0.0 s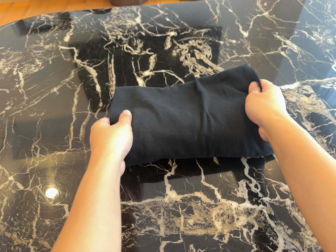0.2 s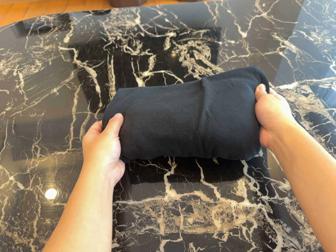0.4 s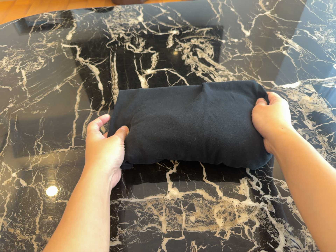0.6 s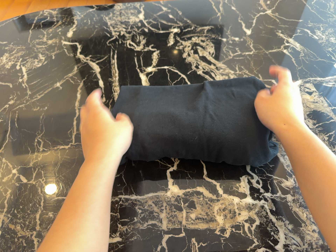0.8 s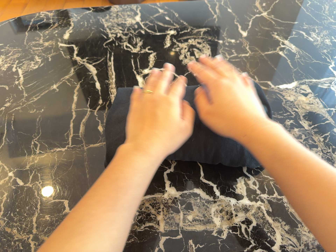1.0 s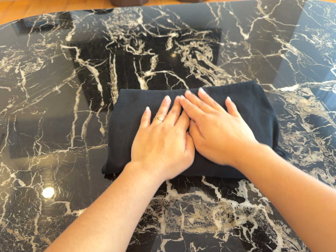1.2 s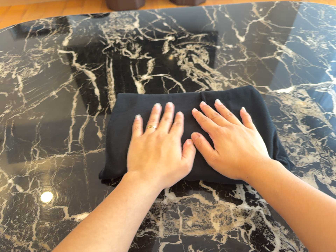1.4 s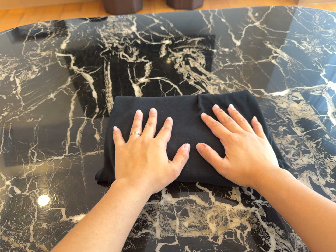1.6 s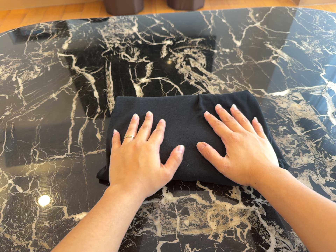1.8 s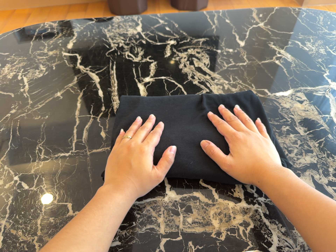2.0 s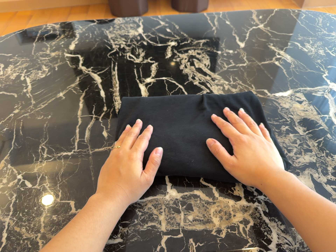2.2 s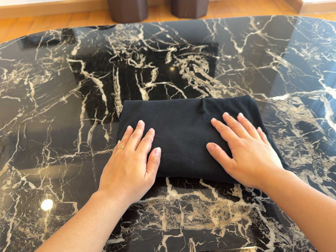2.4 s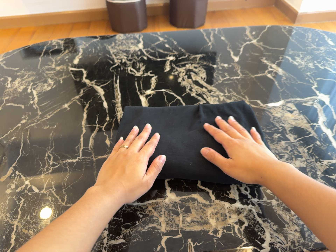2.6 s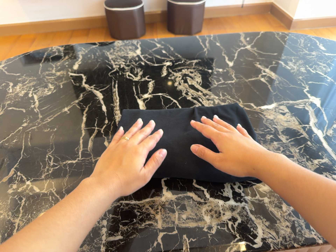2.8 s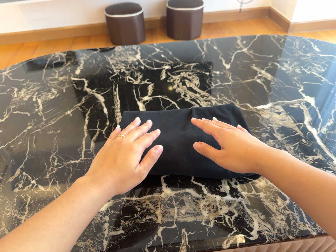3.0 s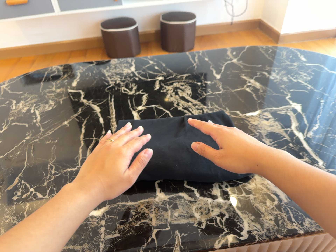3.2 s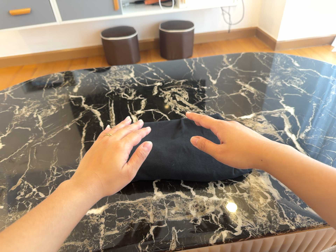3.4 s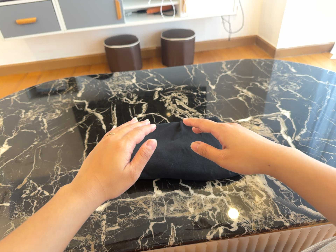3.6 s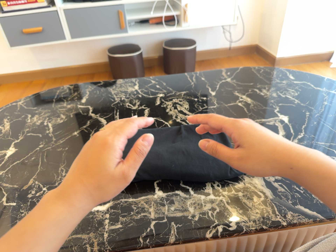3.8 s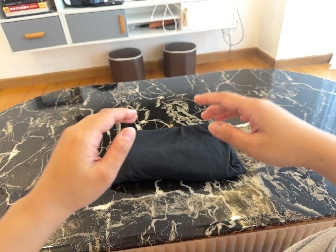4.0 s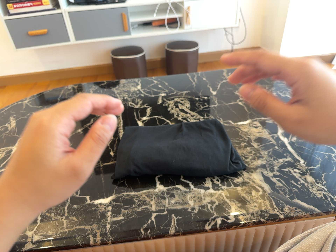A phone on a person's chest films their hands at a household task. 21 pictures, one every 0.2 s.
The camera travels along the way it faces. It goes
backward.
0.0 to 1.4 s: The camera shifts only a little, or ends up much as it began.
1.4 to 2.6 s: The camera travels backward, about 7 cm, so what stands in front gets smaller.
2.6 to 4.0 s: The camera travels backward and toward the bottom of its view, about 14 cm, so what stands in front gets smaller. Its aim tips toward the top of its view by about 10 degrees.
The film runs forward here.
